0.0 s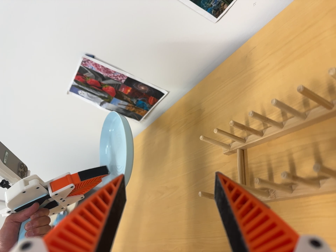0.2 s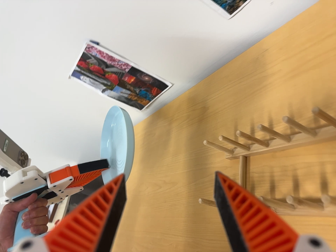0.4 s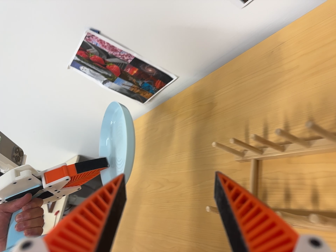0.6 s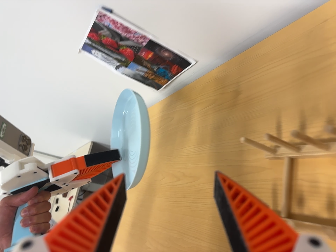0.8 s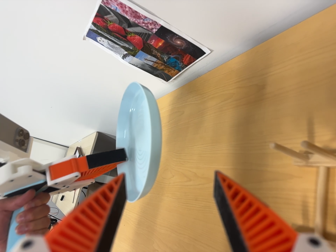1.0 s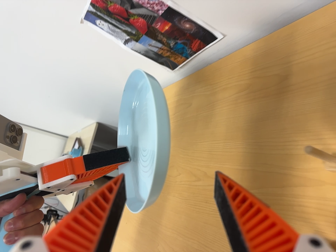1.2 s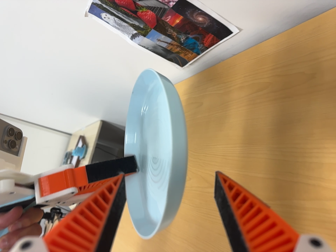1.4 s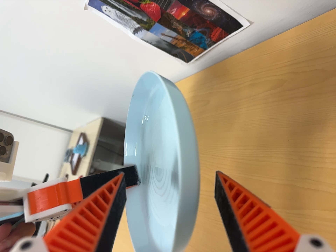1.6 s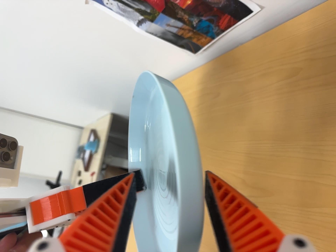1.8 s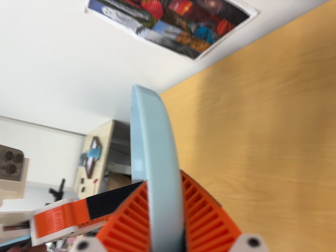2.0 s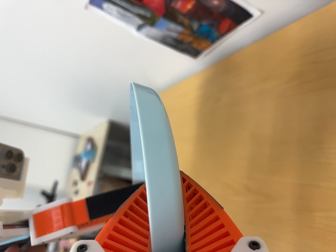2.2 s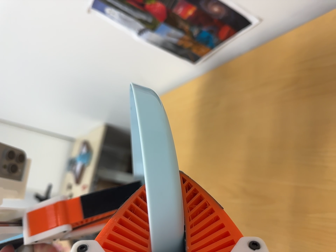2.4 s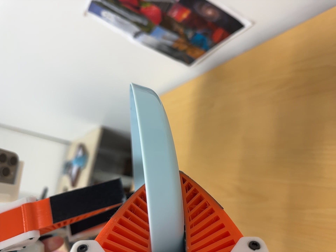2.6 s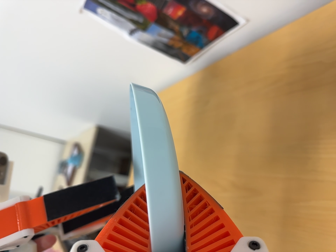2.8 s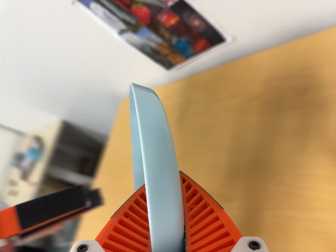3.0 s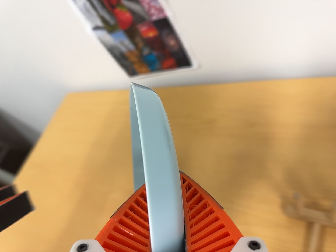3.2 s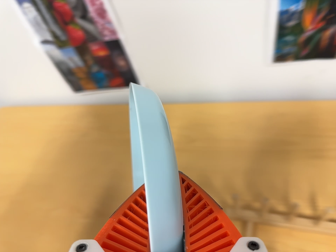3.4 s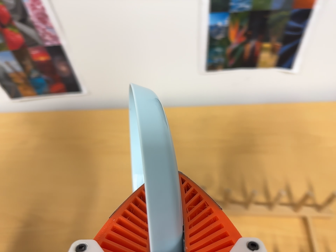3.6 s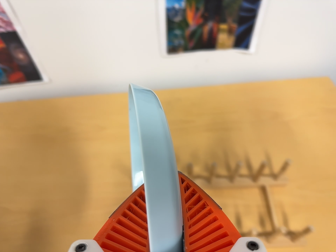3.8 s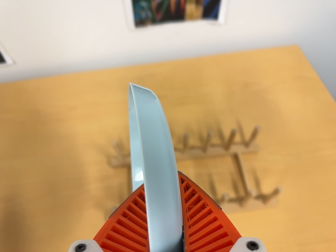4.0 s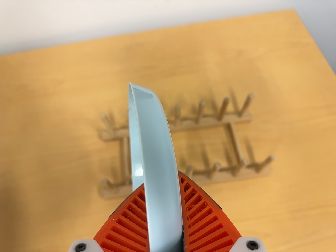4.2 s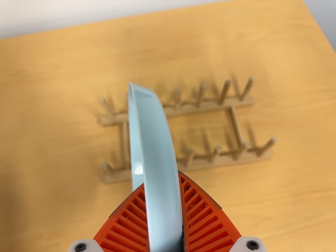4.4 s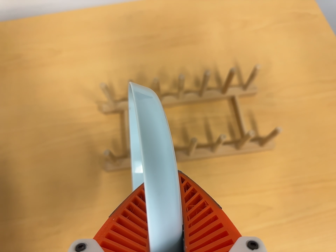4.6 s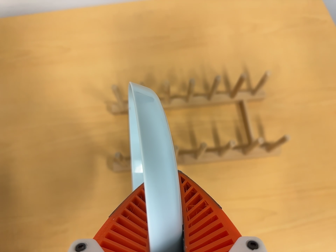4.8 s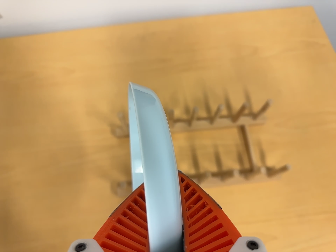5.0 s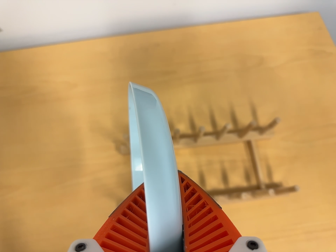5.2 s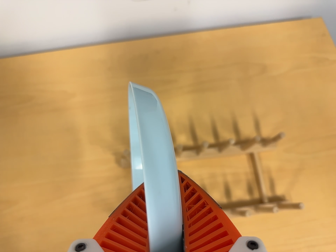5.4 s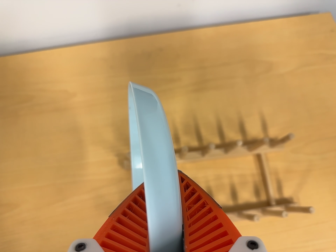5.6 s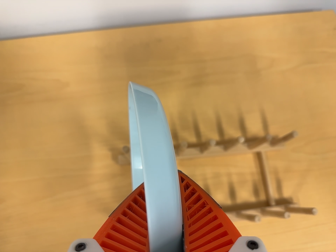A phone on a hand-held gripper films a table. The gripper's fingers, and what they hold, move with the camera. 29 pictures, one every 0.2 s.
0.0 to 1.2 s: The camera travels forward and toward the top of its view, about 28 cm, so what stands in front looms larger. Its aim tips toward the bottom of its view by about 15 degrees.
1.2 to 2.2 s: The camera shifts only a little, or ends up much as it began.
2.2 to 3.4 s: The camera pans to its right by about 55 degrees. It travels to its left, backward and toward the bottom of its view, about 18 cm. Its aim tips toward the top of its view by about 15 degrees. It rolls about its line of sight by about 15 degrees, and the scene rotates clockwise.
3.4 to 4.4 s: The camera swings to its right by about 10 degrees, and the scene slides to the left. It travels toward the bottom of its view, about 6 cm, so close, fixed things drift upward. Its aim tips toward the bottom of its view by about 15 degrees, and the scene shifts upward.
4.4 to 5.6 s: The camera travels toward the top of its view and to its left, about 14 cm, so close, fixed things drift downward.
The film runs forward here.
